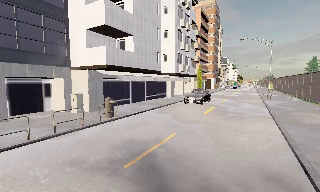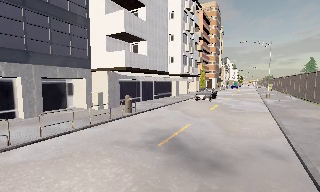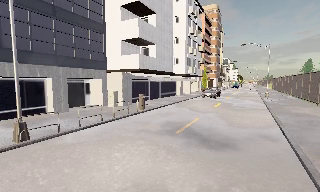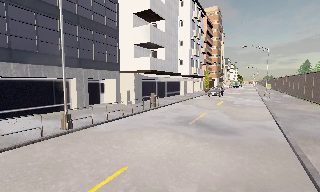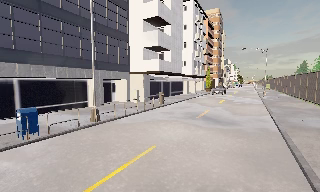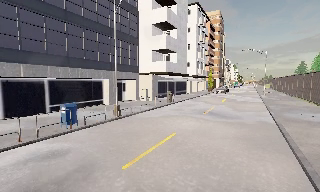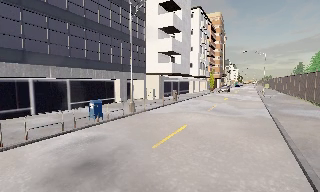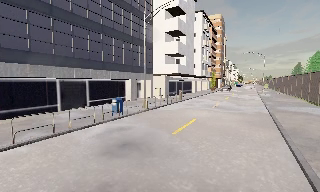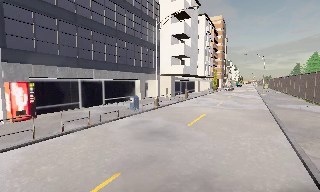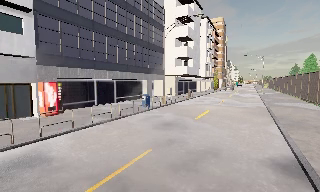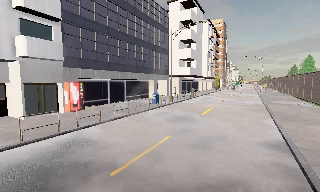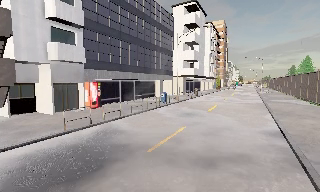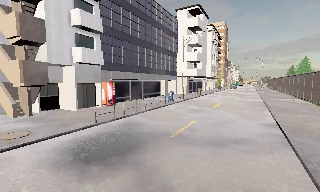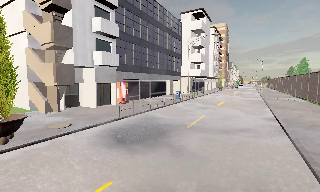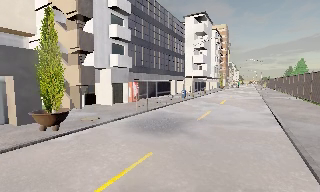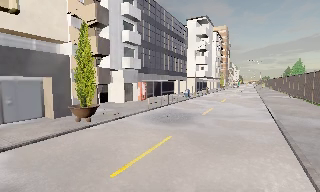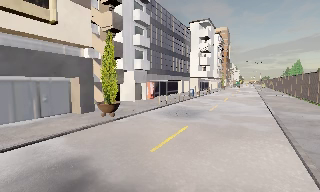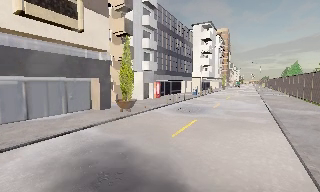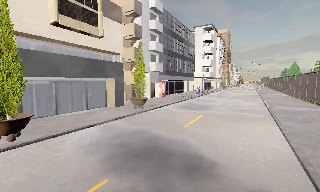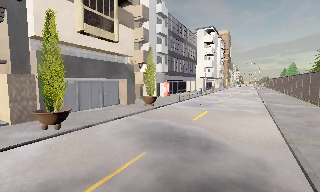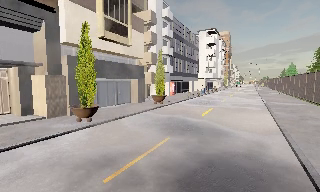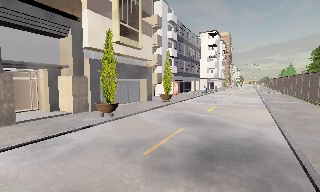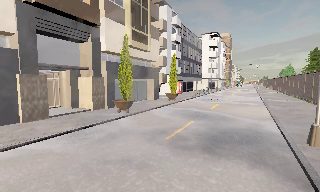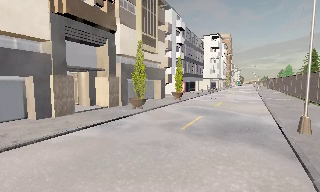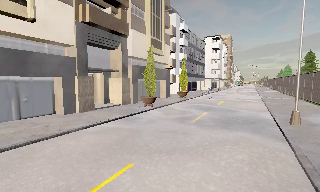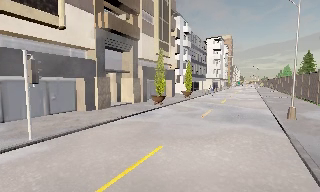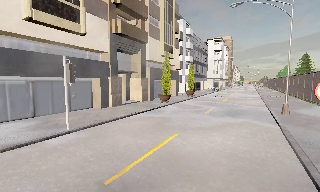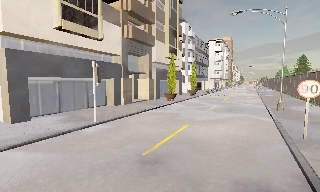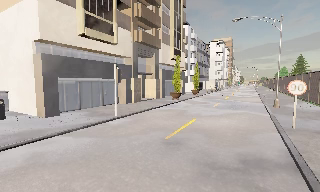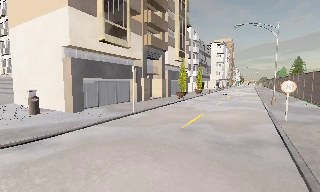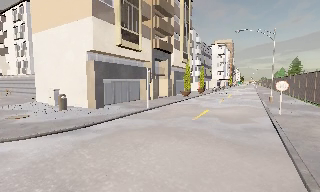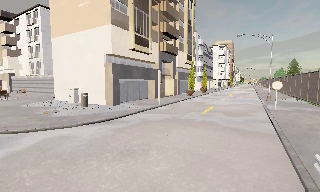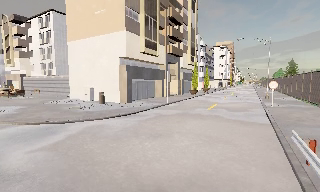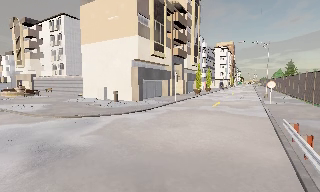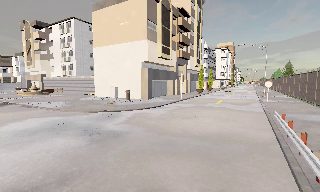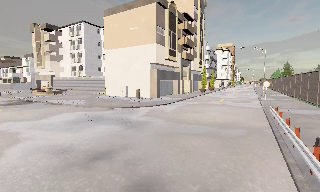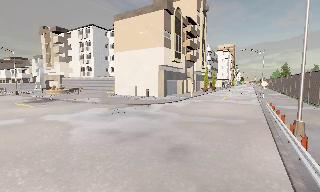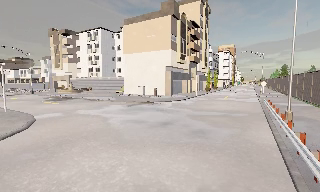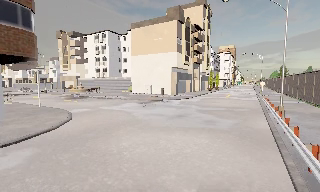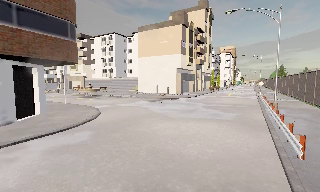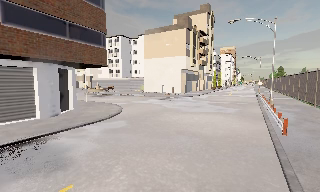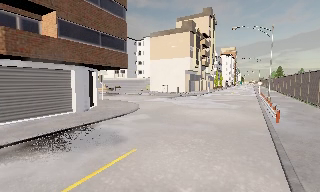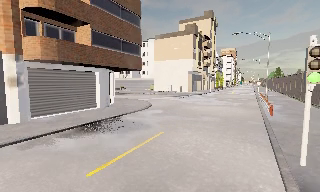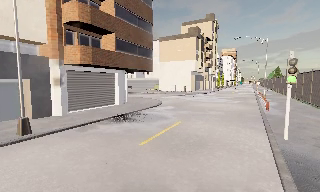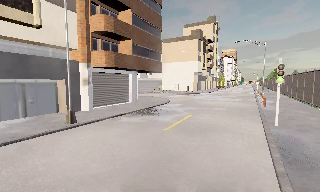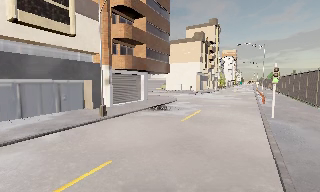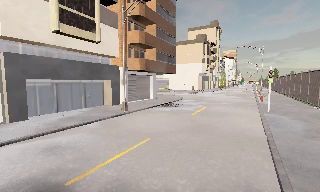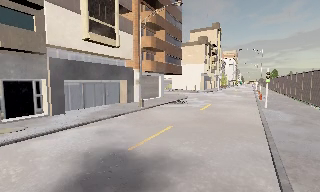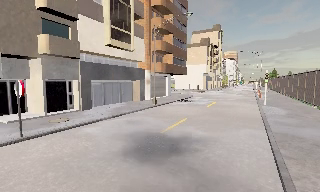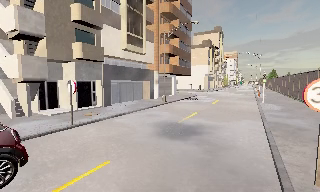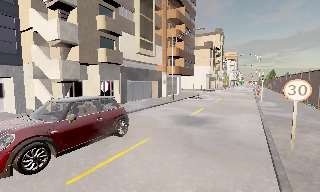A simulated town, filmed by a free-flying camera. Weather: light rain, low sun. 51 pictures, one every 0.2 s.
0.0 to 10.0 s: The camera travels backward and to its left, about 90 m, so what stands in front gets smaller.
The film runs backward here.
